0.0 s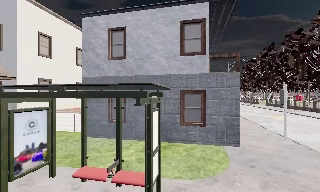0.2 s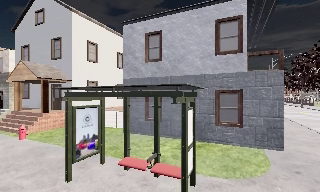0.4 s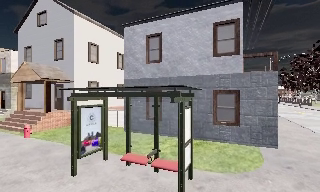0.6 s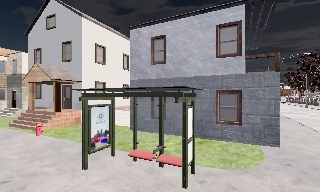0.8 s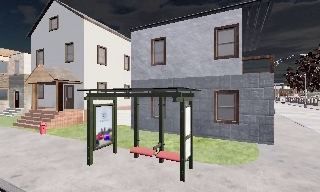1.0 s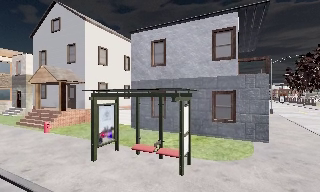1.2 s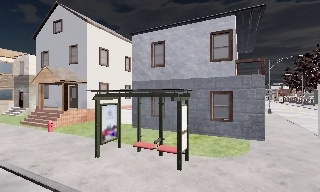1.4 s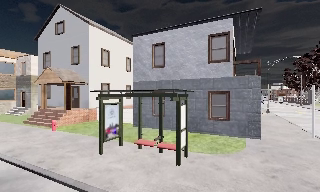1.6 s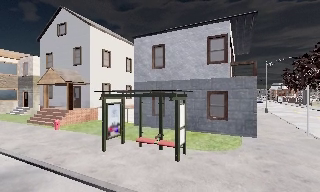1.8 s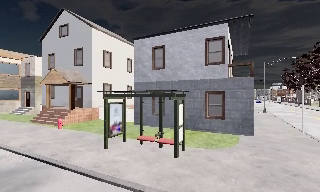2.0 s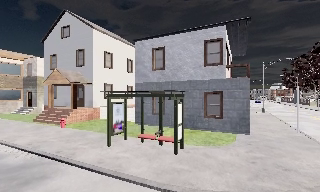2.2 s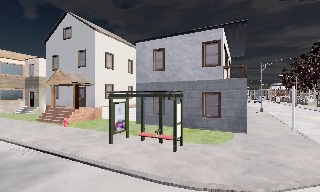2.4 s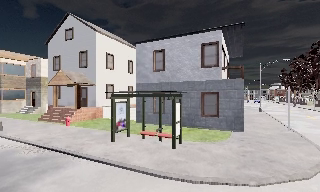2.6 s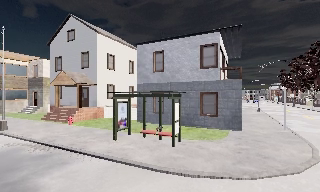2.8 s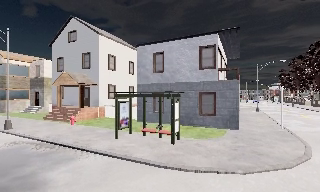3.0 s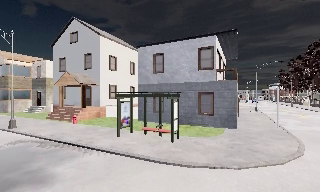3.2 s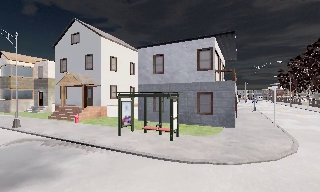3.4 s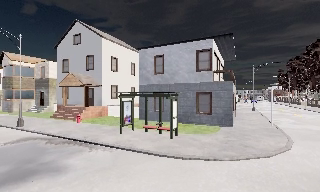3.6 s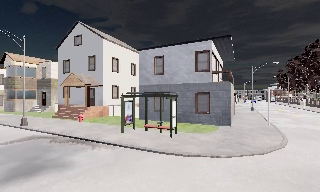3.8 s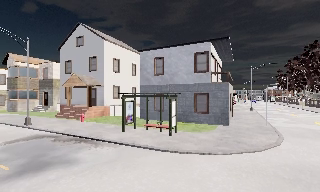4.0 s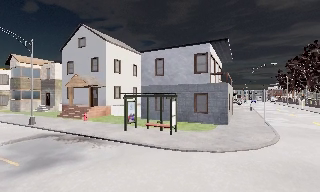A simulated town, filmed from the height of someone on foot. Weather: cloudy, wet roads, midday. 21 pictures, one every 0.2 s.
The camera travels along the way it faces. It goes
backward.
0.0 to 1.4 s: The scene slides to the right, as the camera pans about 15 degrees to its left. It travels backward, about 2.5 m, so what stands in front gets smaller.
1.4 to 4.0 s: The camera travels backward, about 4.5 m, so what stands in front gets smaller.
The film runs backward here.
